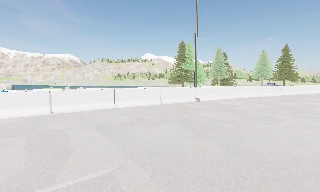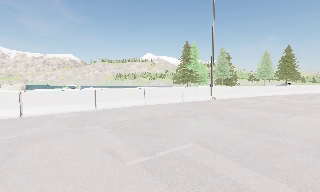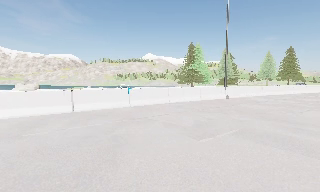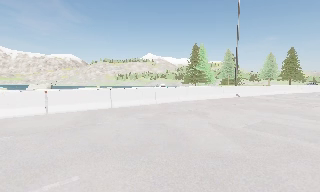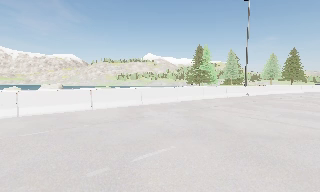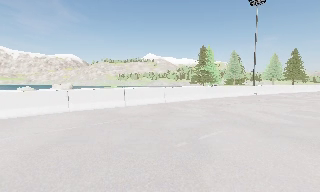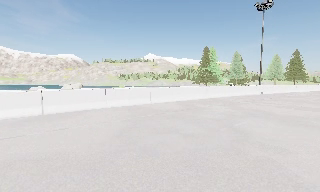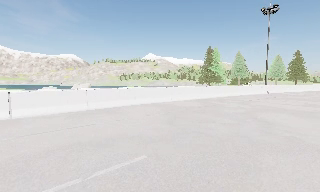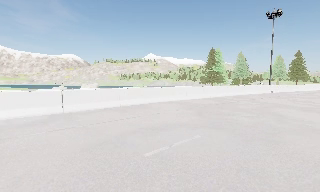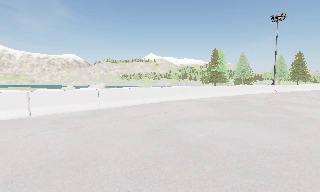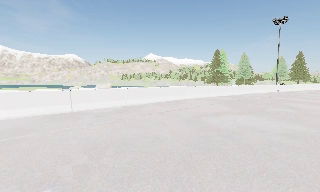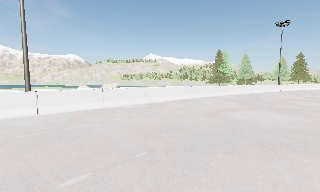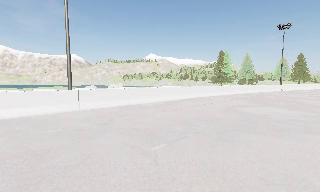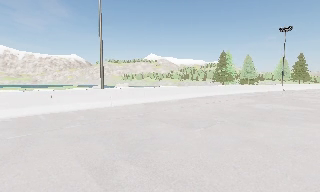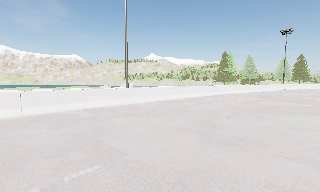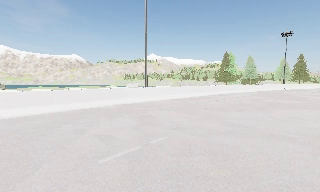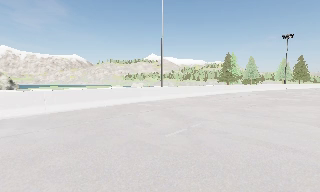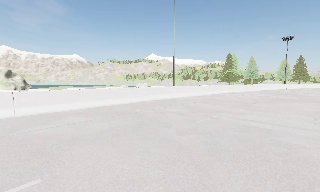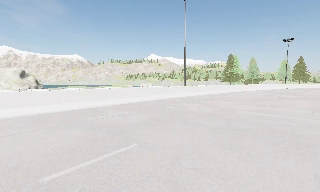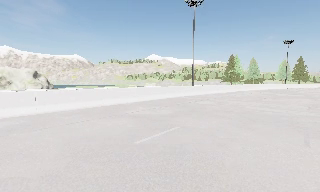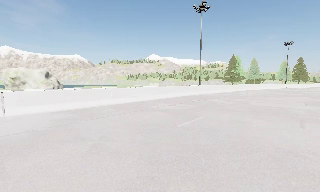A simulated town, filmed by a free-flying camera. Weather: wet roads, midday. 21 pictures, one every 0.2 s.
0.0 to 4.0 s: The camera travels to its left and backward, about 40 m, so close, fixed things drift to the right.
The film runs backward here.
